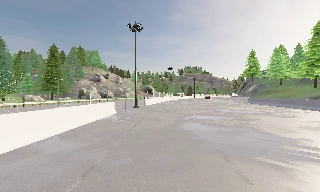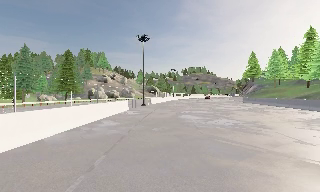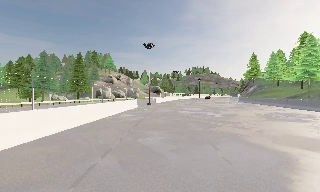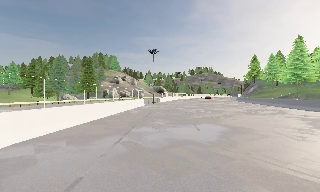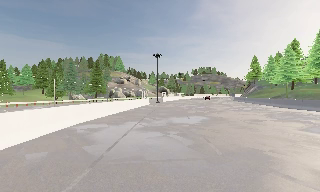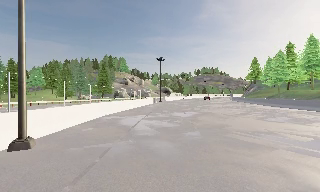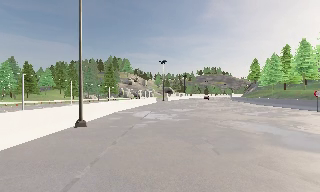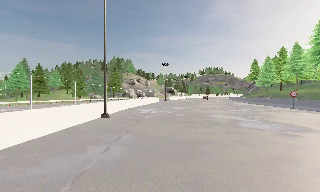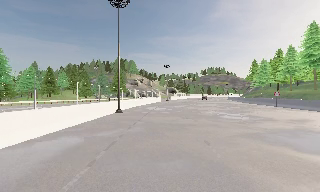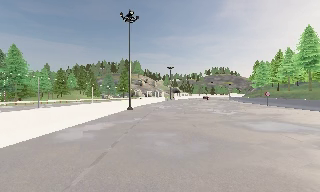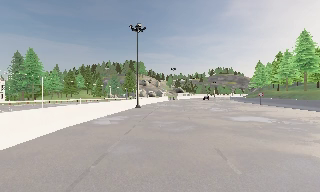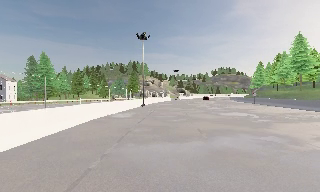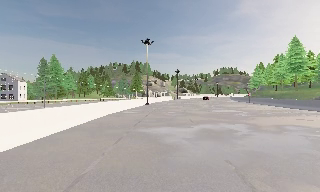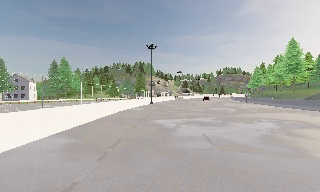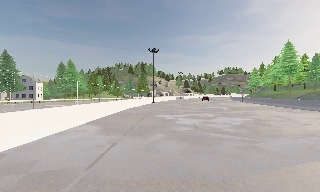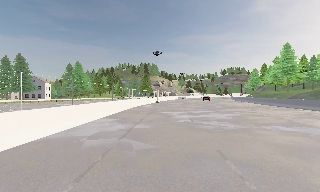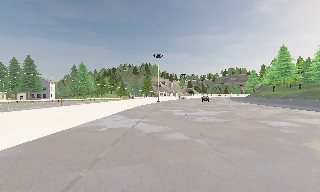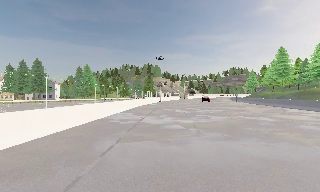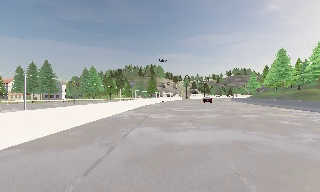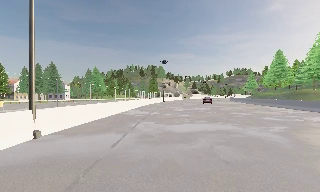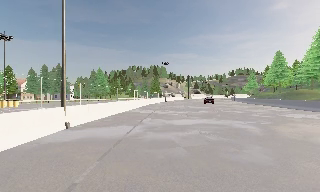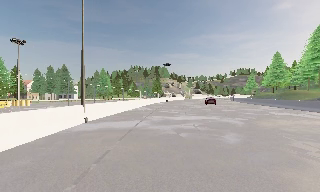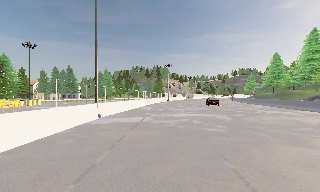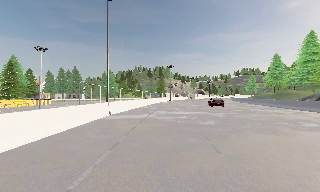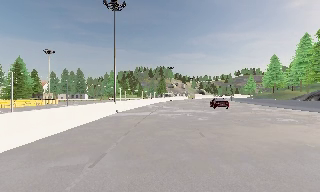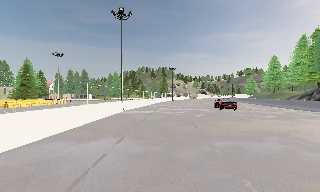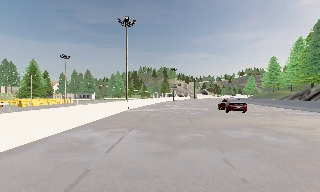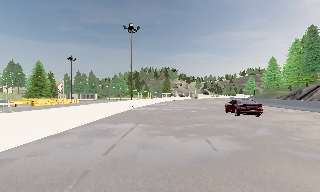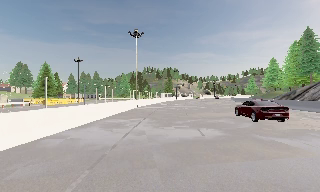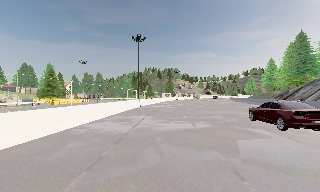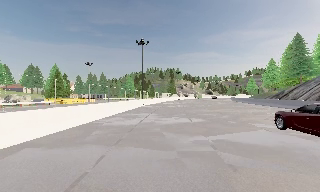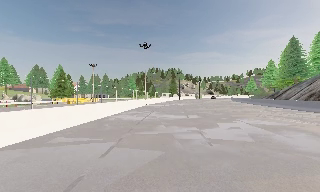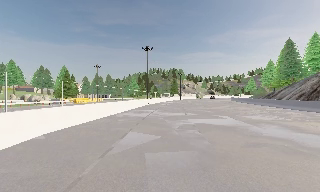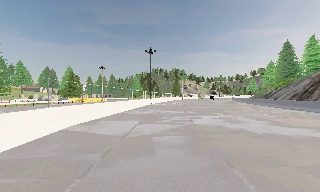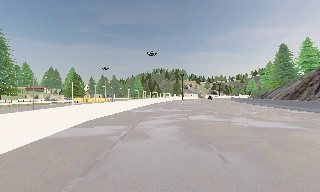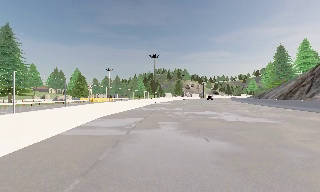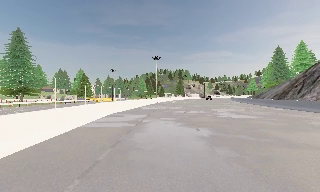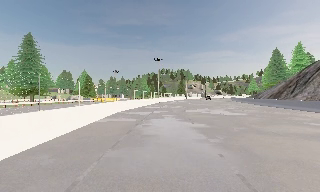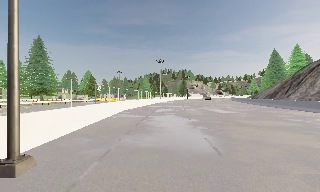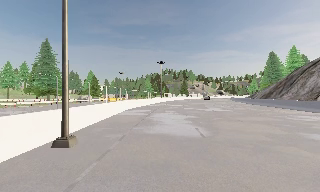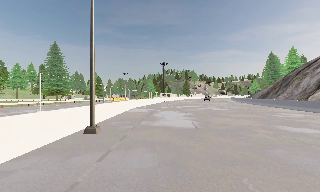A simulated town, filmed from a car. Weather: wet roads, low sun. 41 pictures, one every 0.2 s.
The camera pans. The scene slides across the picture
to the right.
The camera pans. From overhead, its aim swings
counterclockwise.
0.0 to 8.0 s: The camera swings to its left by about 30 degrees, and the scene slides to the right. It travels backward, about 100 m. It loses speed.
The film runs backward here.
